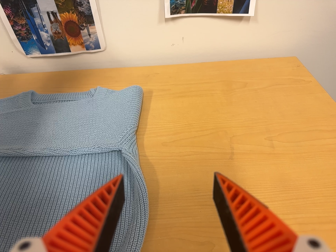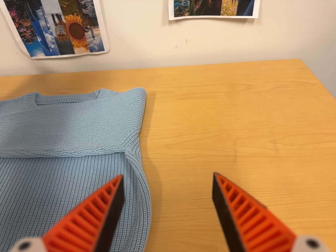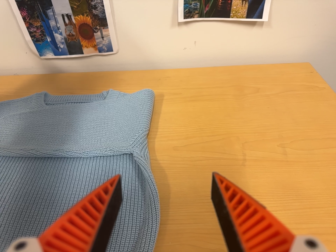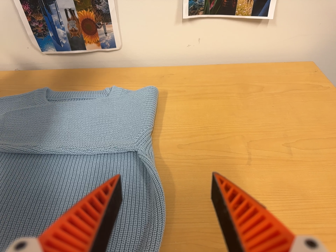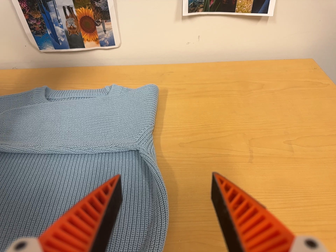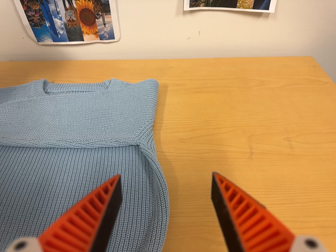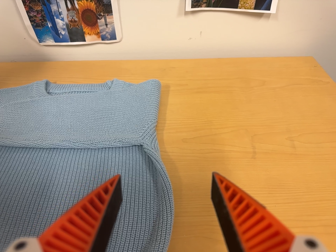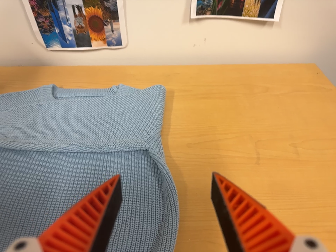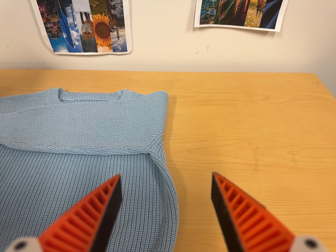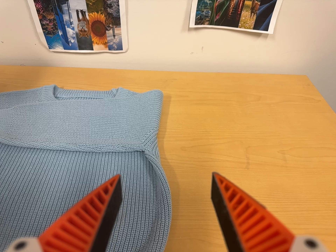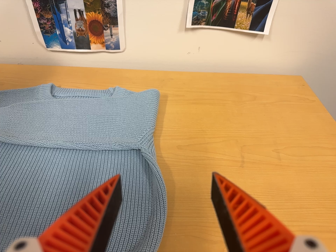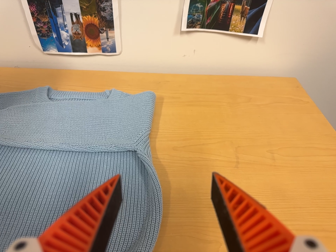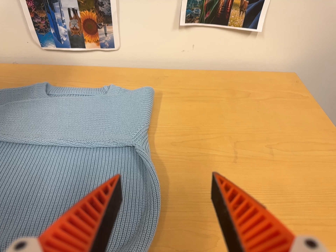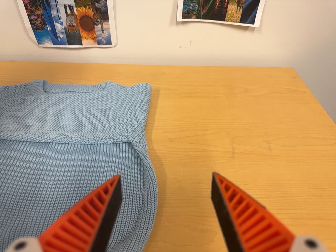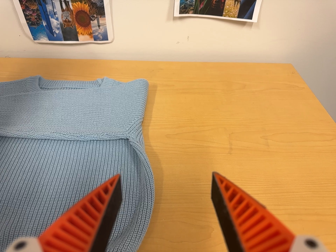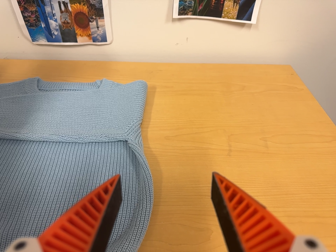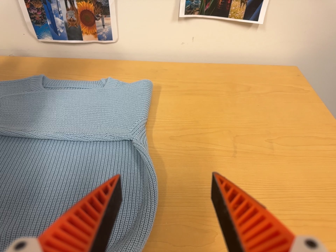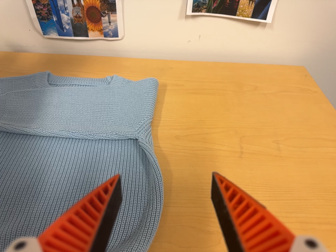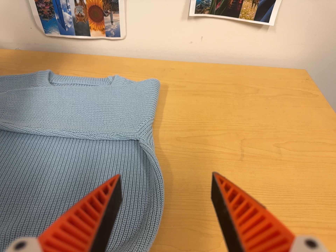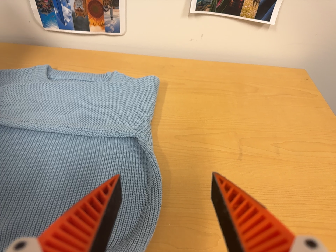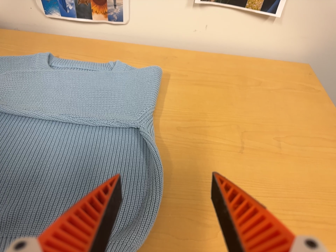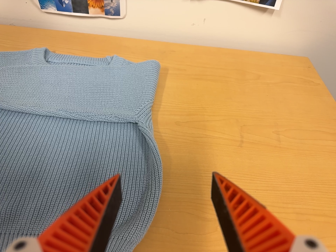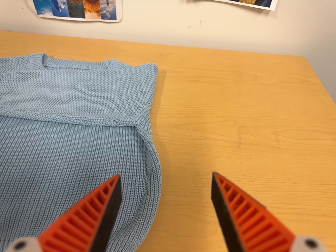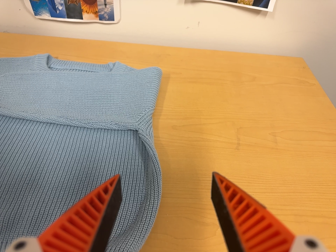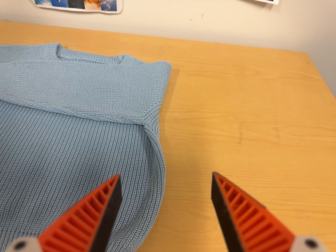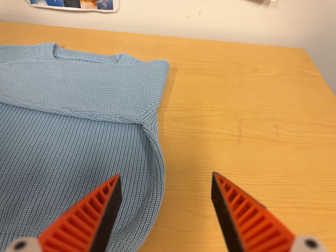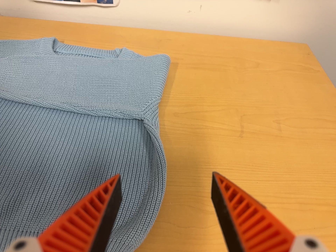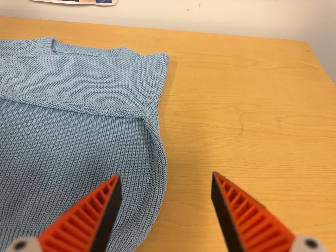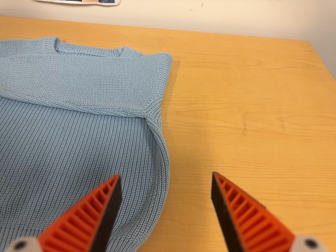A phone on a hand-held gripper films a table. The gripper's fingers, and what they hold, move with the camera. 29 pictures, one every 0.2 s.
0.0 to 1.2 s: The camera travels to its left, about 5 cm, so close, fixed things drift to the right.
1.2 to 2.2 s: The camera travels backward, about 4 cm, so what stands in front gets smaller.
2.2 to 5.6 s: The camera shifts only a little, or ends up much as it began.
The film runs backward here.
